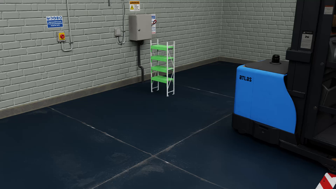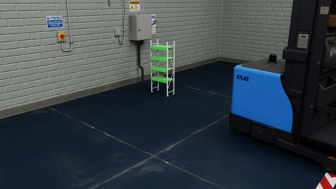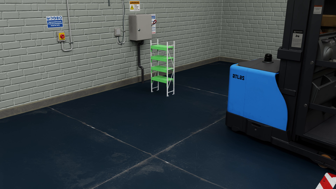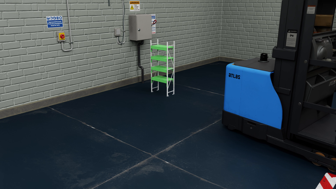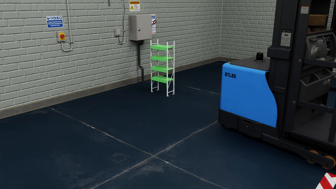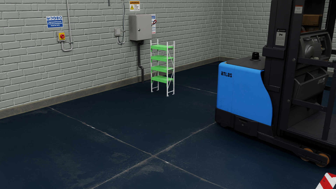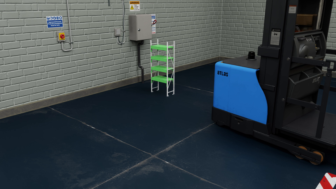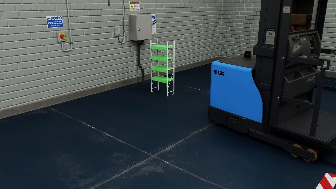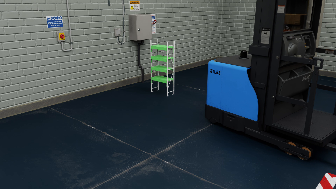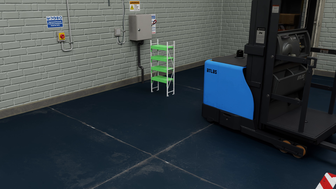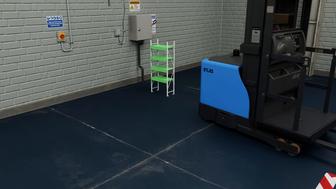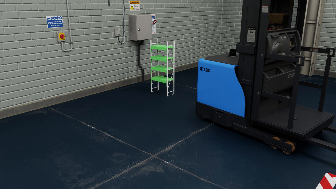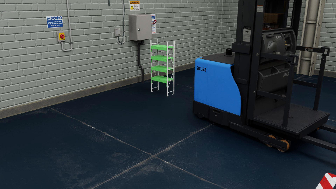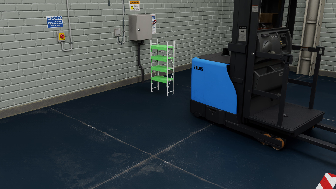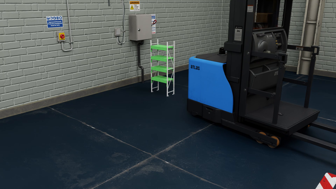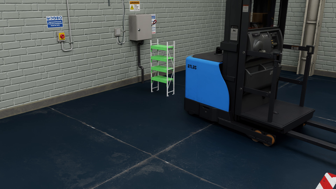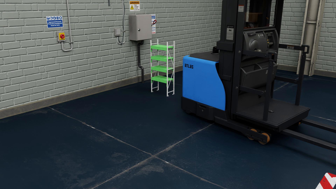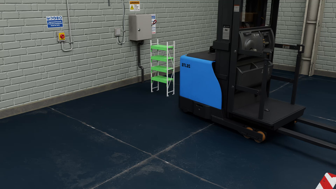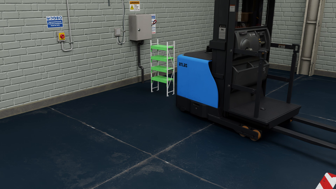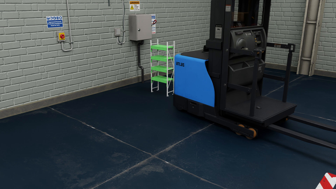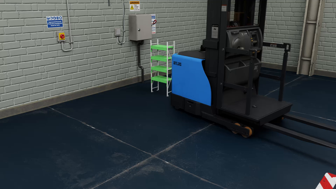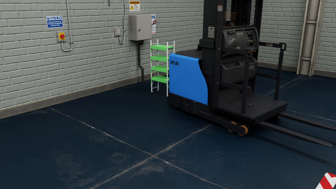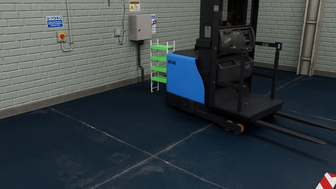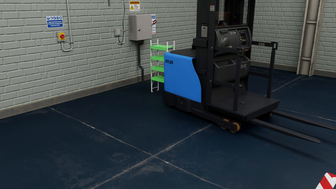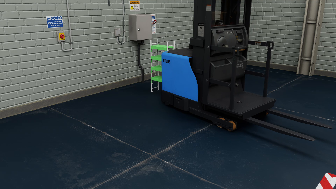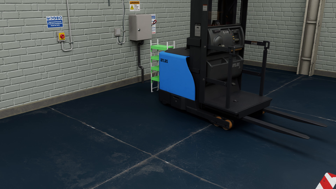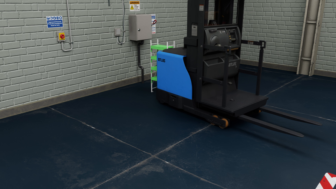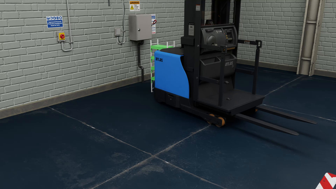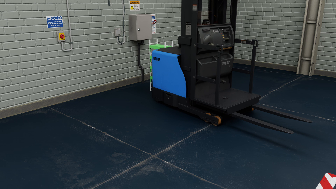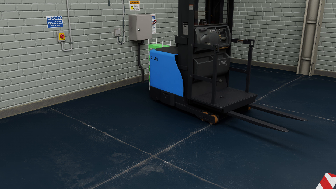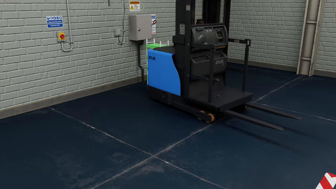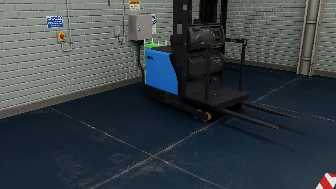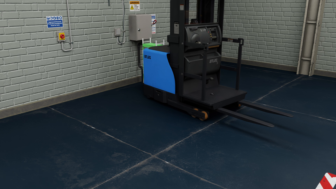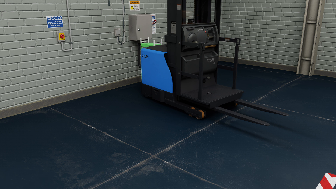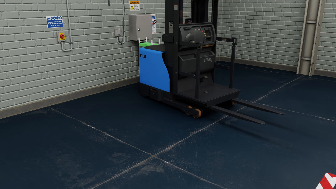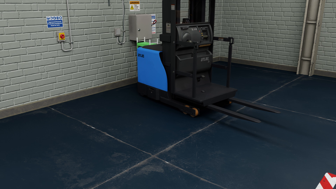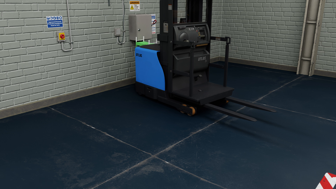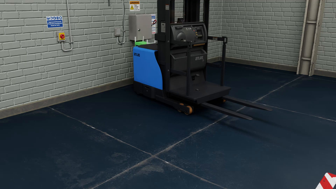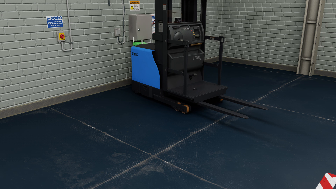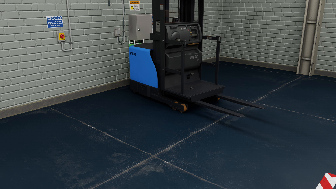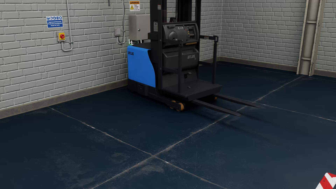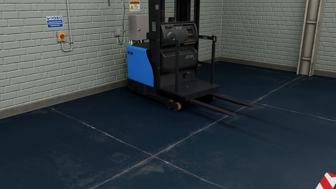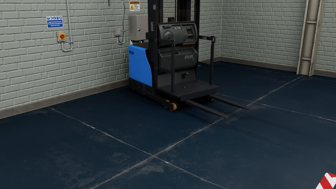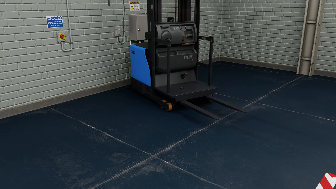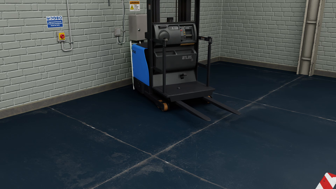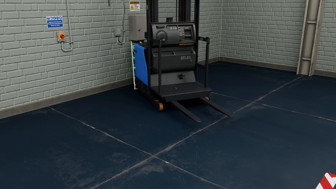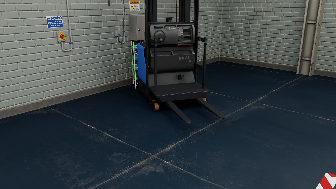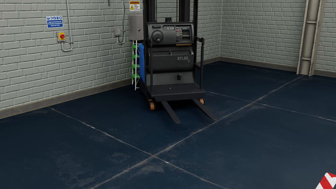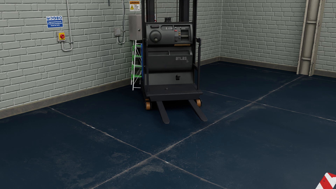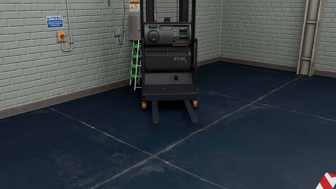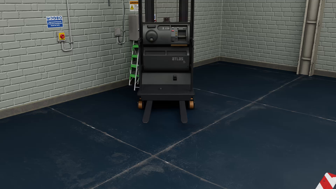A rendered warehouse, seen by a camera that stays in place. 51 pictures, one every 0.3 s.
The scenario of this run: A forklift runs into an object in its way.
